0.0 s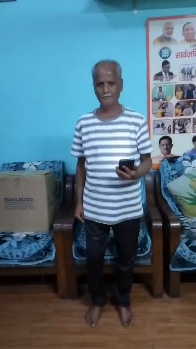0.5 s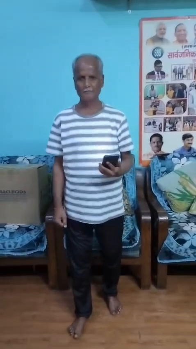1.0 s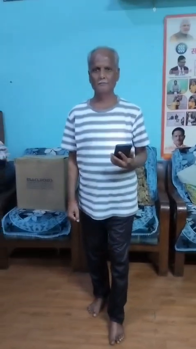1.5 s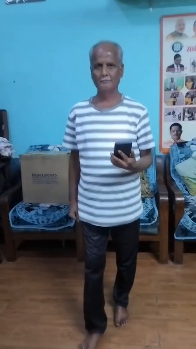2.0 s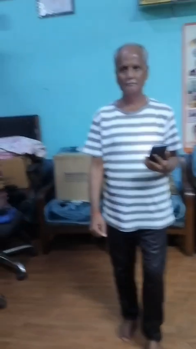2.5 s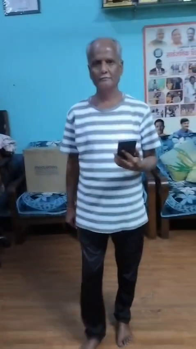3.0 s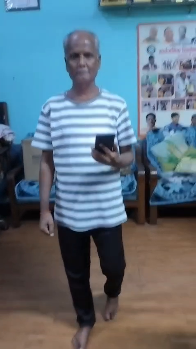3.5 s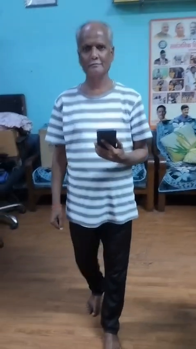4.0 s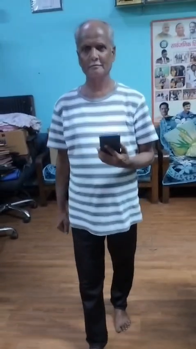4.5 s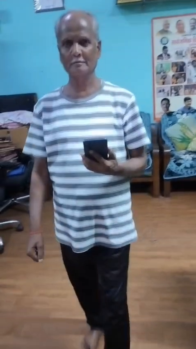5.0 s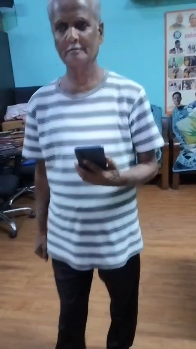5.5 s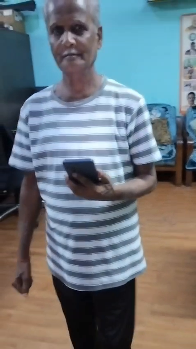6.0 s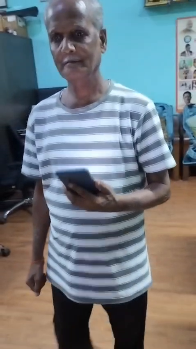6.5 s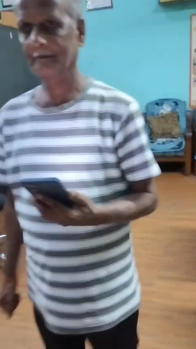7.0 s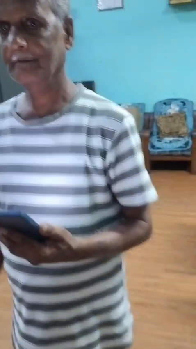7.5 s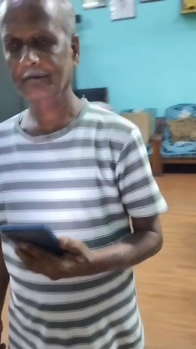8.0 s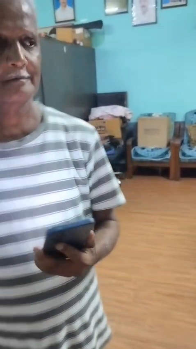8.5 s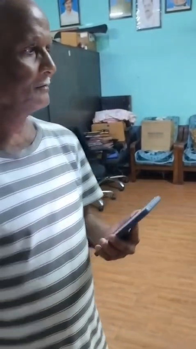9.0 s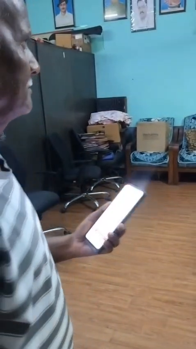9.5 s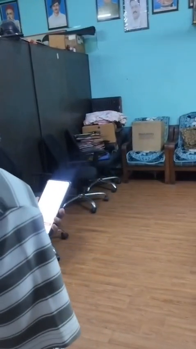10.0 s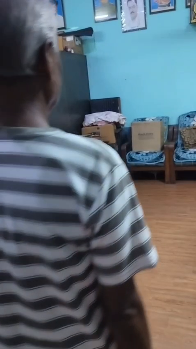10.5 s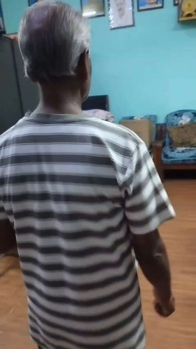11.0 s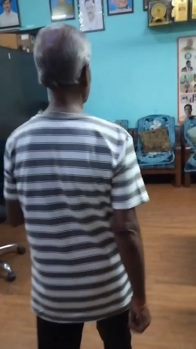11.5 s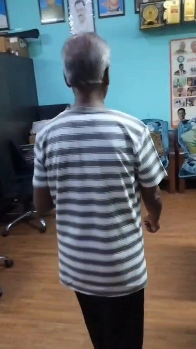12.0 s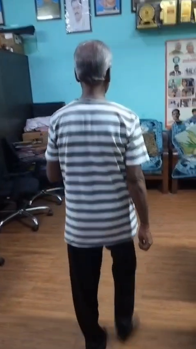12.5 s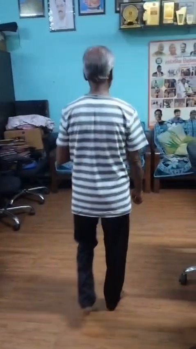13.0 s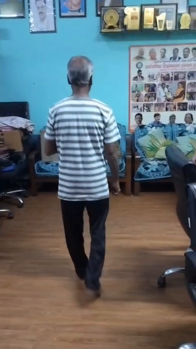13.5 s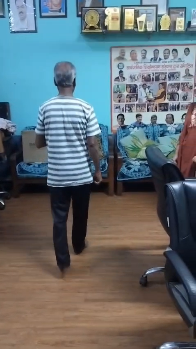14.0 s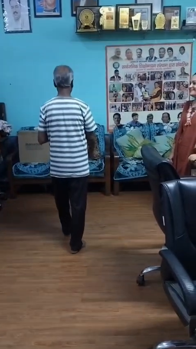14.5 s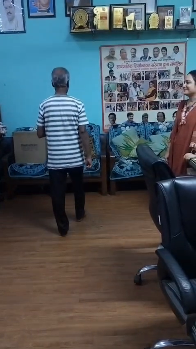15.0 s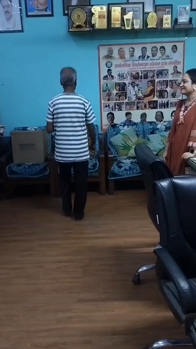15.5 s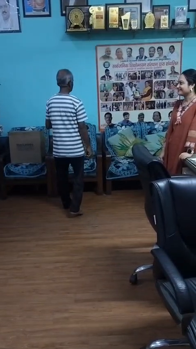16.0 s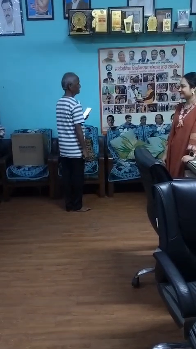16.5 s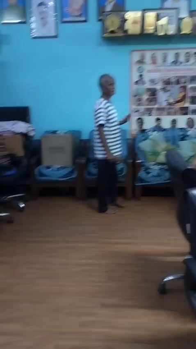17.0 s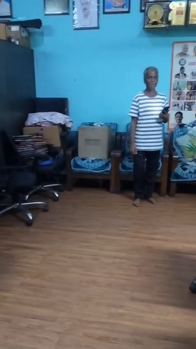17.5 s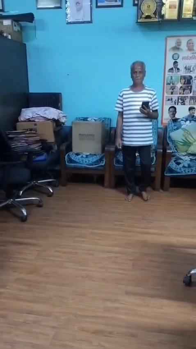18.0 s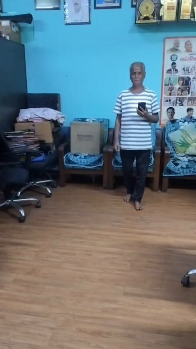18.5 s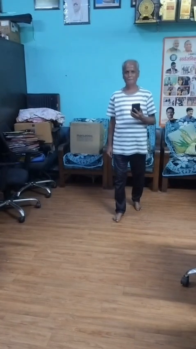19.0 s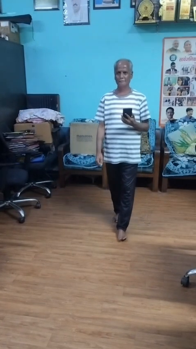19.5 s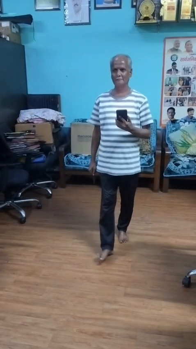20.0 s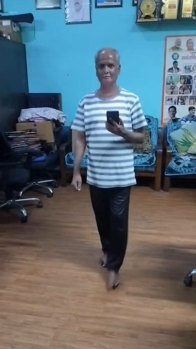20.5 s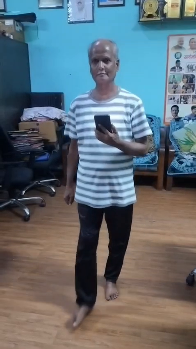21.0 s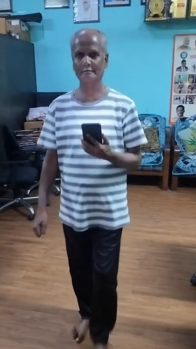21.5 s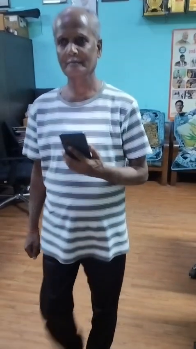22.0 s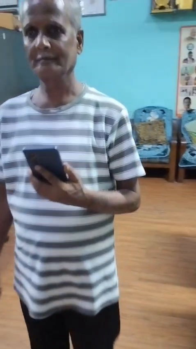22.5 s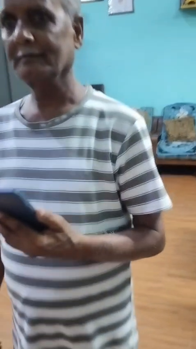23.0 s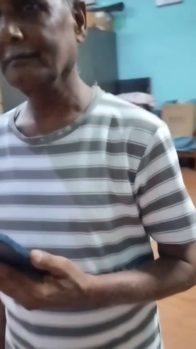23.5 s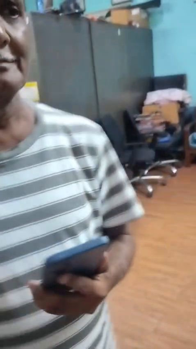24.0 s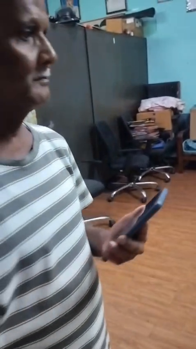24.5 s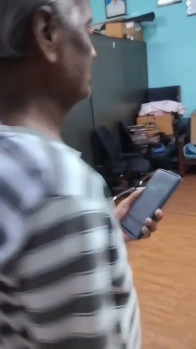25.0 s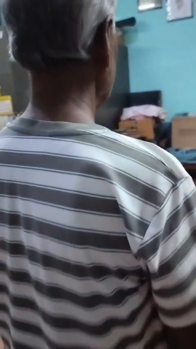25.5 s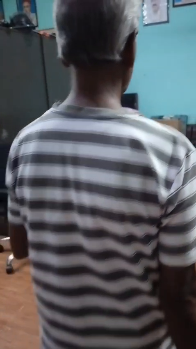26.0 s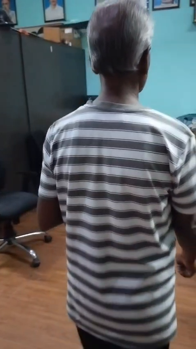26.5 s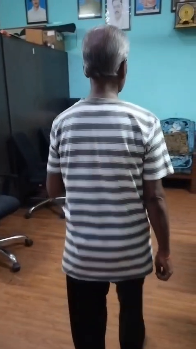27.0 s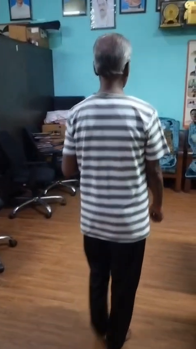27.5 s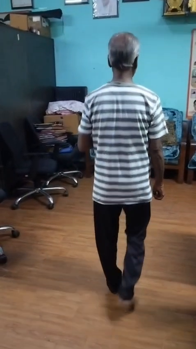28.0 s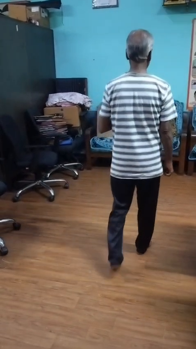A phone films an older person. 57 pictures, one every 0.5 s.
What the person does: Walking.
